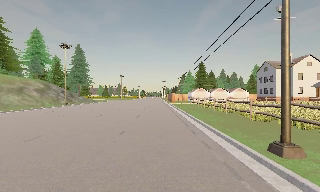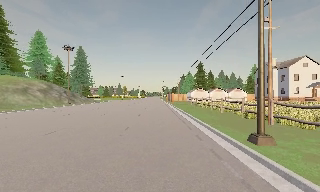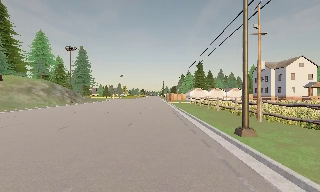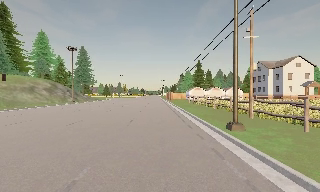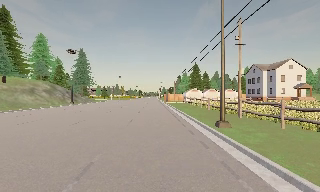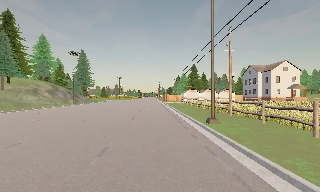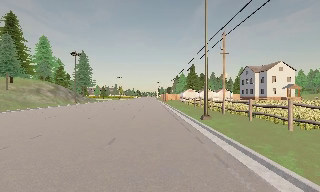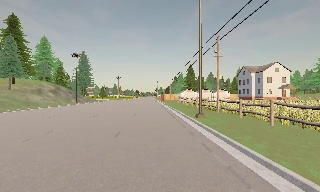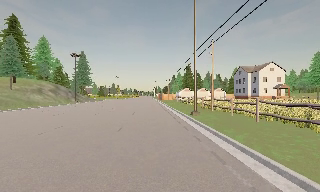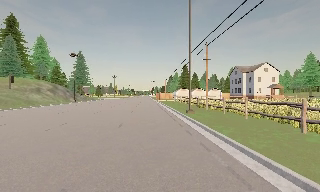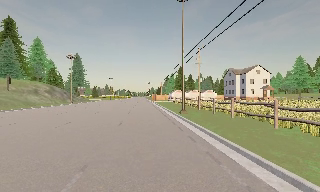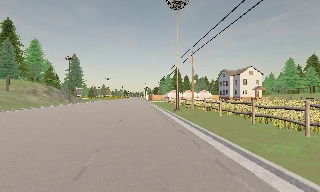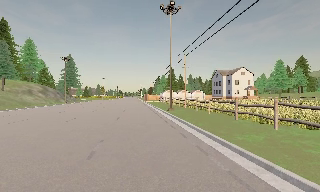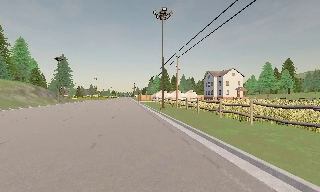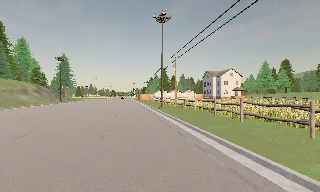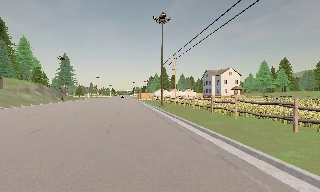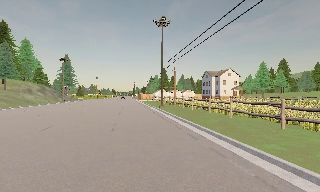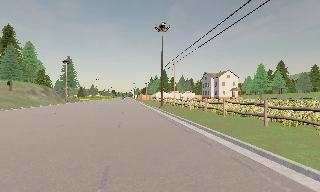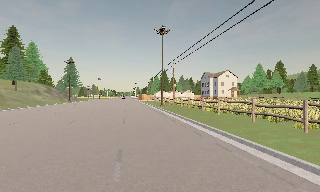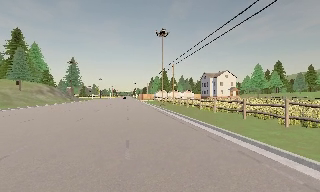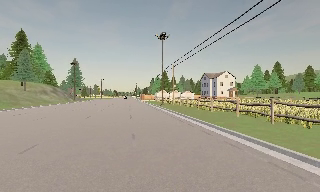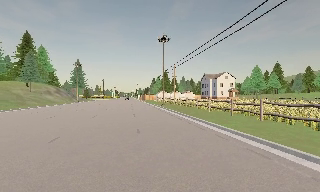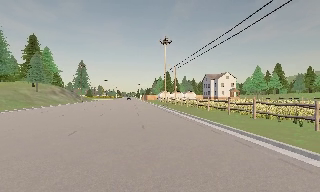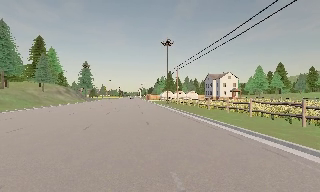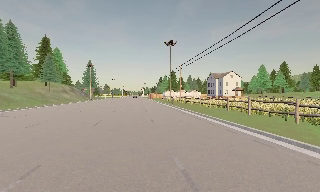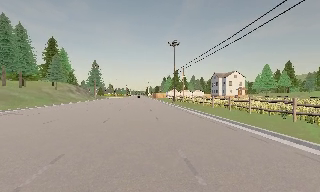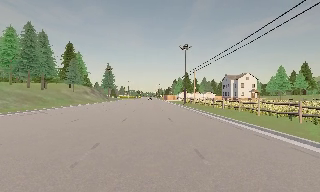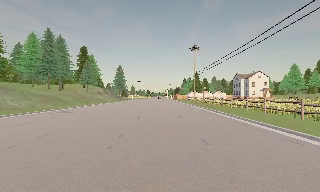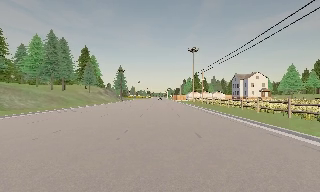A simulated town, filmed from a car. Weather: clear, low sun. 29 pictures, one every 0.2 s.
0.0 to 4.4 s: The camera travels backward, about 25 m, so what stands in front gets smaller.
4.4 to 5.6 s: The camera swings to its left by about 10 degrees, and the scene slides to the right. It travels backward, about 6 m, so what stands in front gets smaller.
The film runs backward here.
